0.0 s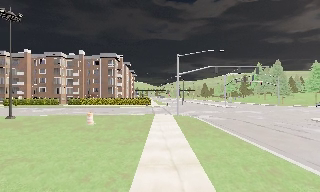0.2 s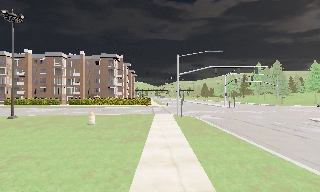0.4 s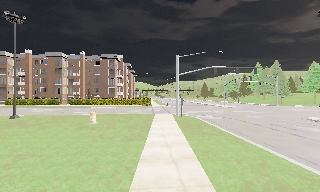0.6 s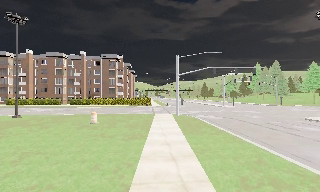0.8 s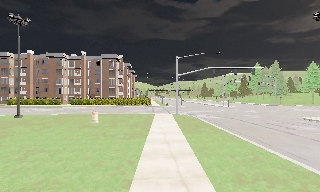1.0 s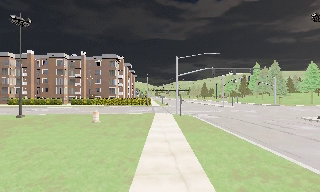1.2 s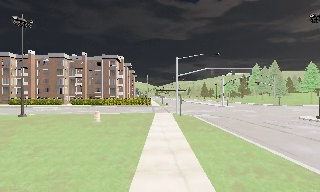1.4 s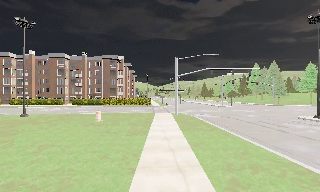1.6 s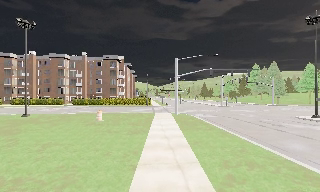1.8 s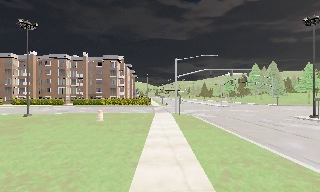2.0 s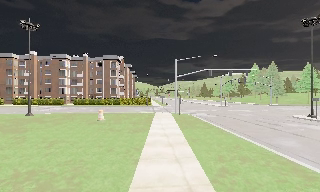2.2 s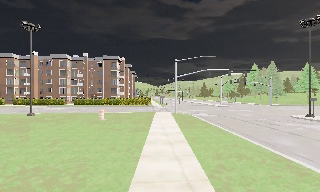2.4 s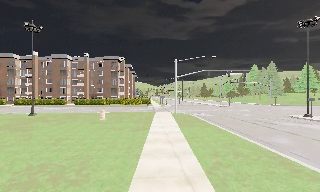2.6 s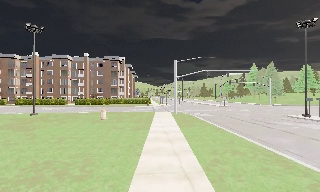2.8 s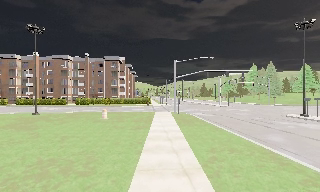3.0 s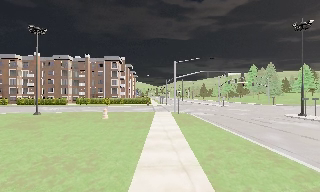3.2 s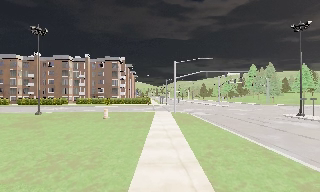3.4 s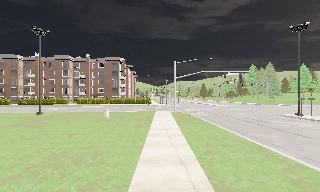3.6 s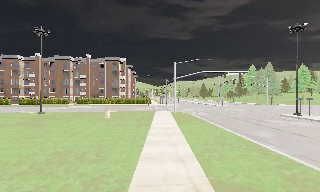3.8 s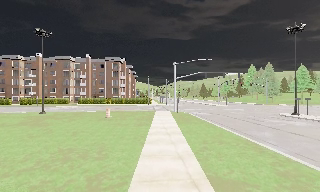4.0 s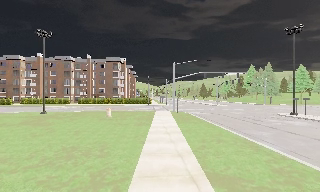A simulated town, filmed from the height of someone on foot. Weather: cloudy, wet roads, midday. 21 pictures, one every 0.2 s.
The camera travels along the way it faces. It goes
backward.
0.0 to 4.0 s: The camera travels backward, about 5 m, so what stands in front gets smaller.
The film runs backward here.
